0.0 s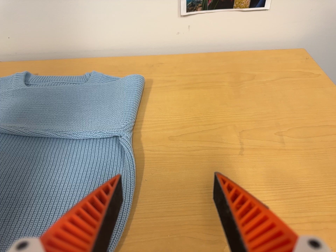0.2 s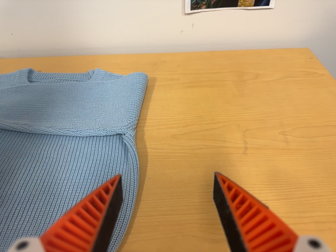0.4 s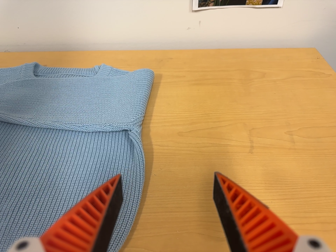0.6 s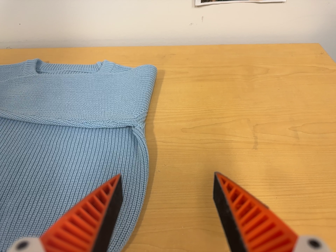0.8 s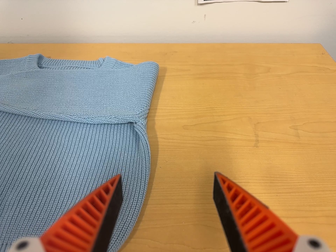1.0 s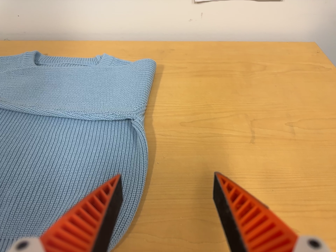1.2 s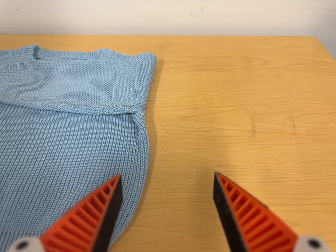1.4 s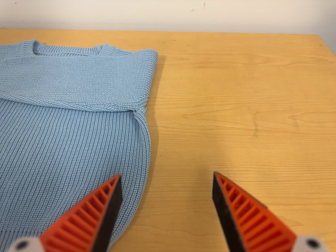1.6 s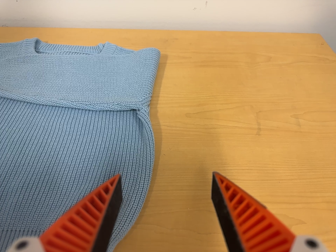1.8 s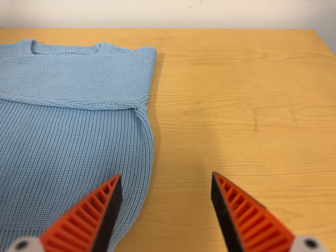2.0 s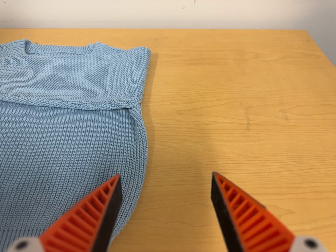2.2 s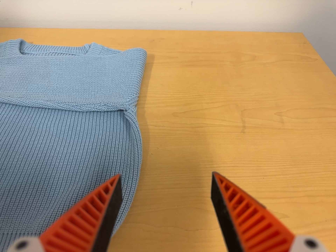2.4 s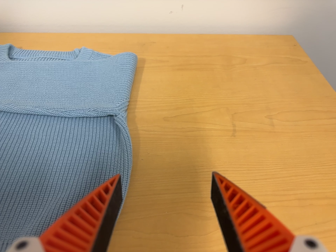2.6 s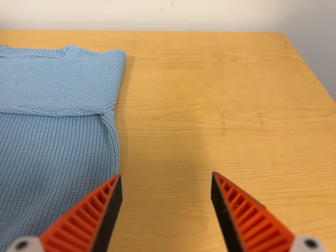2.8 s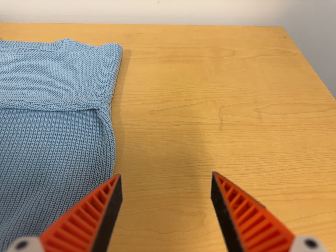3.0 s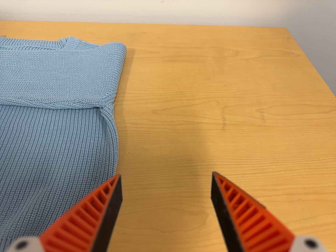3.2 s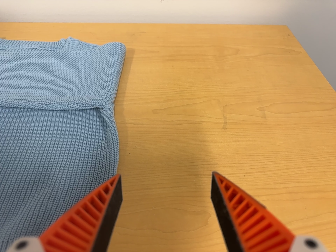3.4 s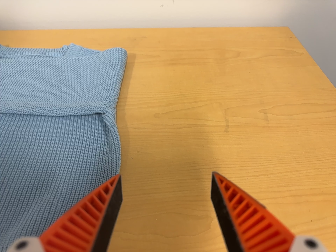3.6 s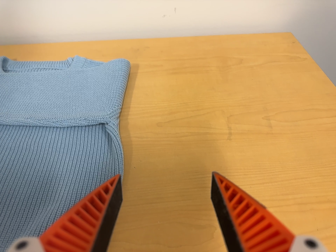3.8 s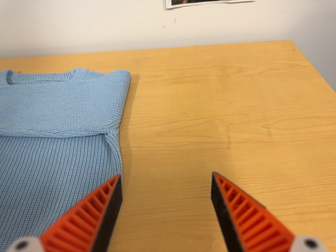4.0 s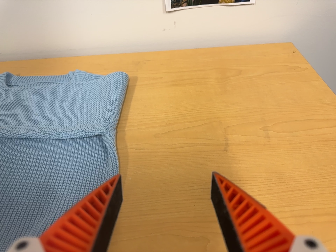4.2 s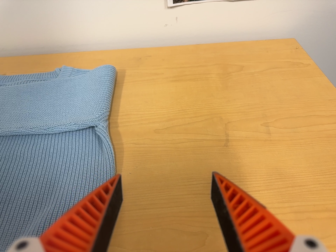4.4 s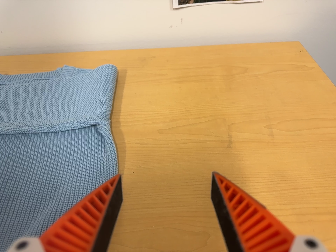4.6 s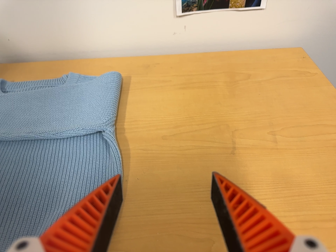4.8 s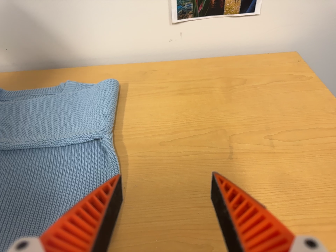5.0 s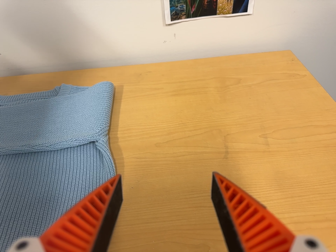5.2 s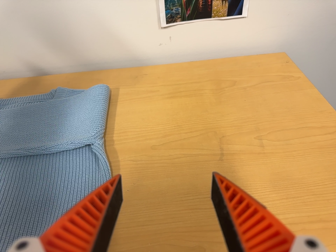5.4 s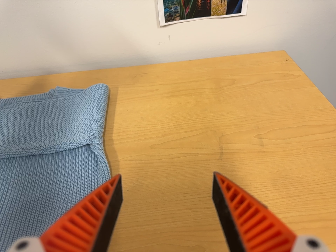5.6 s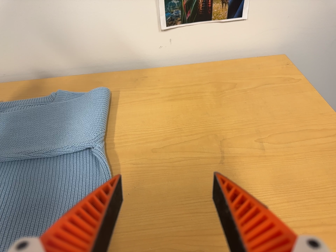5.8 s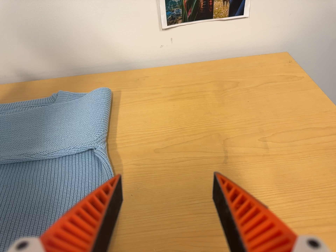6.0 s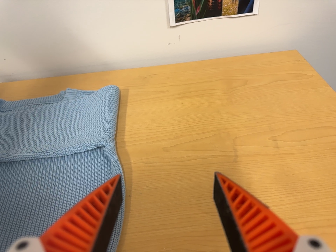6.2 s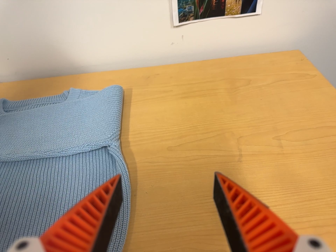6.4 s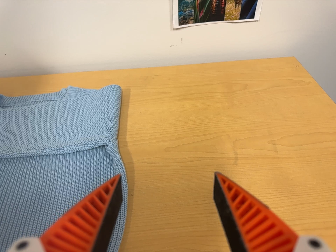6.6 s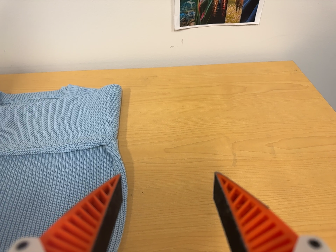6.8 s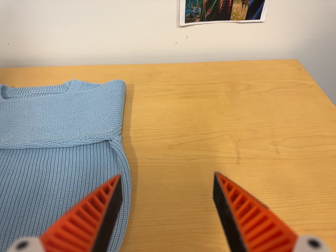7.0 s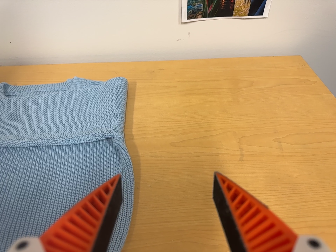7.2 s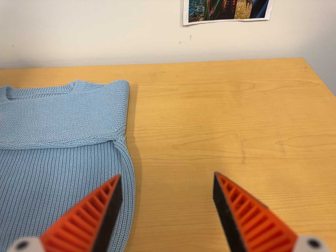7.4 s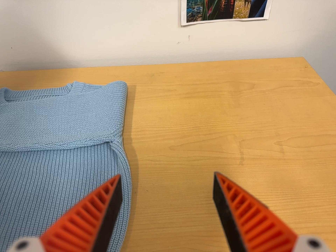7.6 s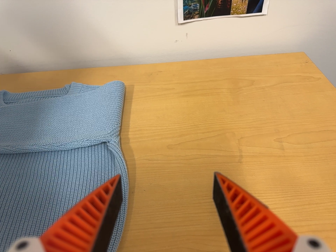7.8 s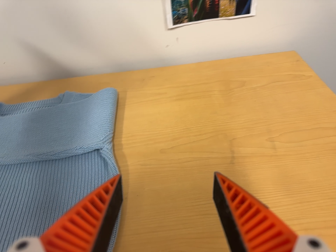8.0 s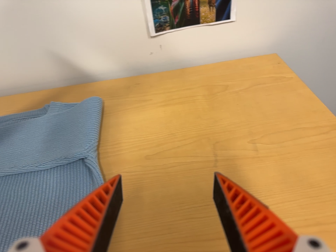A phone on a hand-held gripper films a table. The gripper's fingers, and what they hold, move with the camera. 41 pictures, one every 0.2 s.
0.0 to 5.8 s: The camera shifts only a little, or ends up much as it began.
5.8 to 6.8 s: The camera travels to its left, about 5 cm, so close, fixed things drift to the right.
6.8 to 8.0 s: The camera travels to its right, about 7 cm, so close, fixed things drift to the left.
The film runs forward here.
